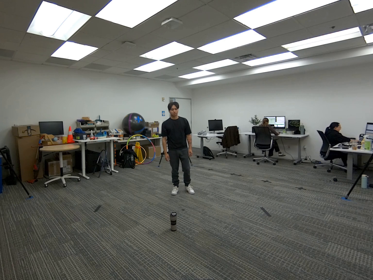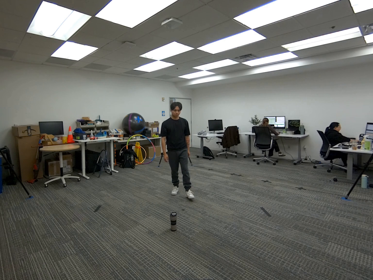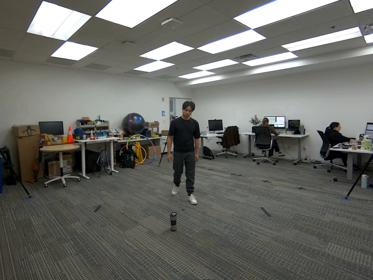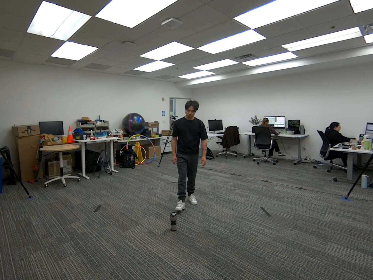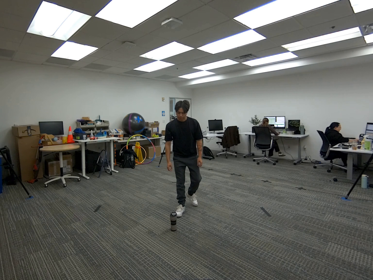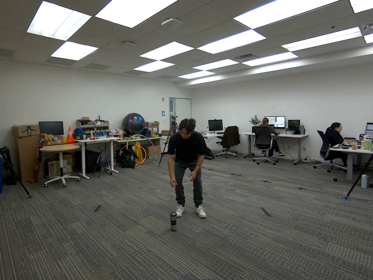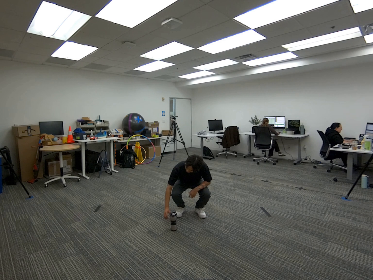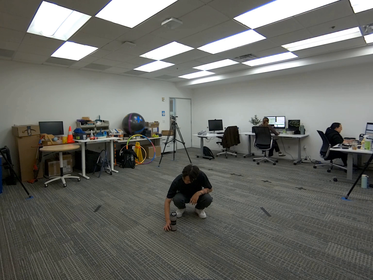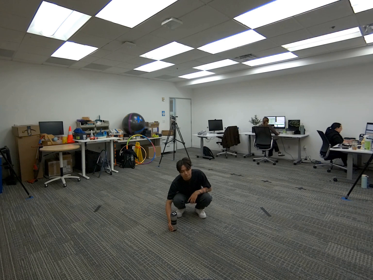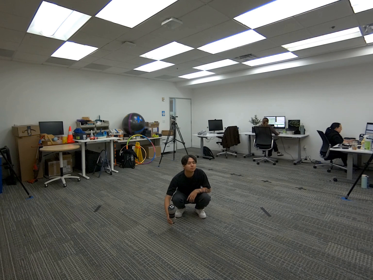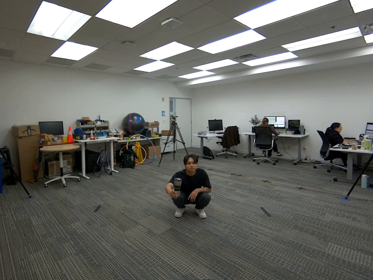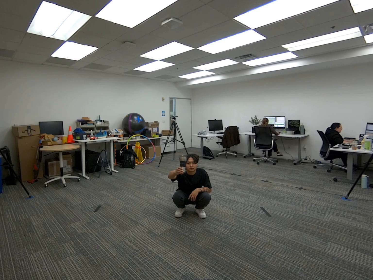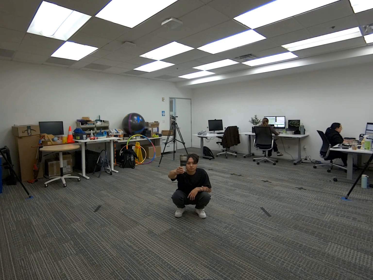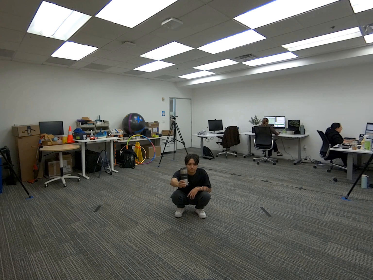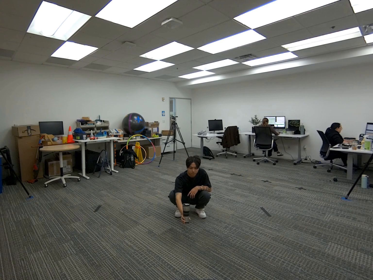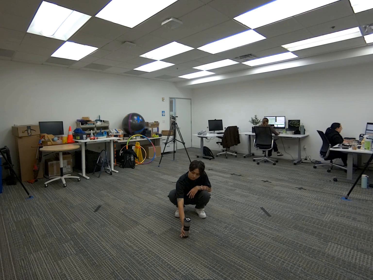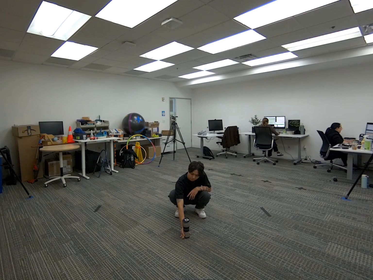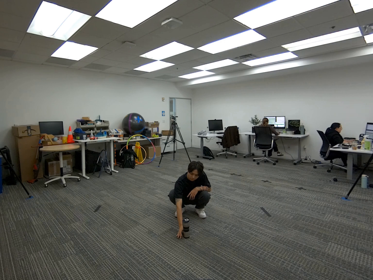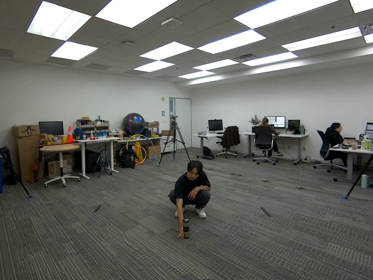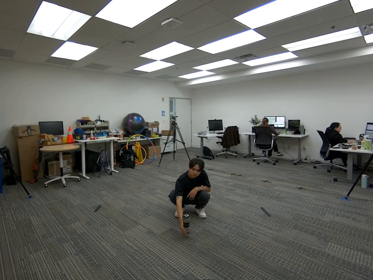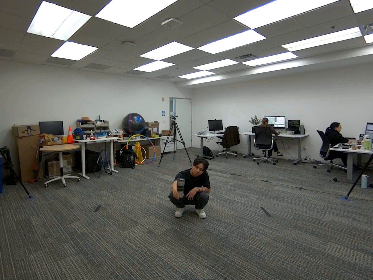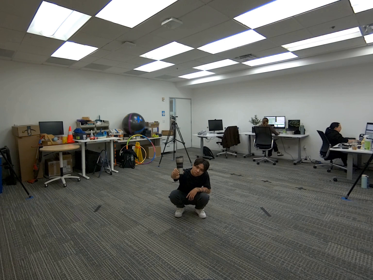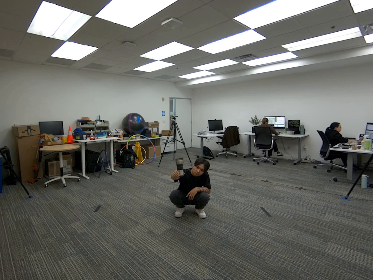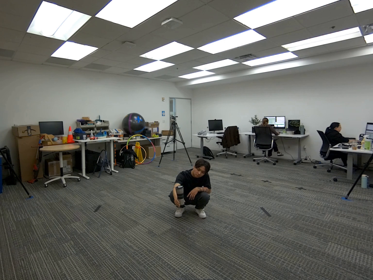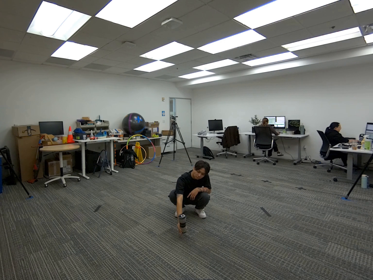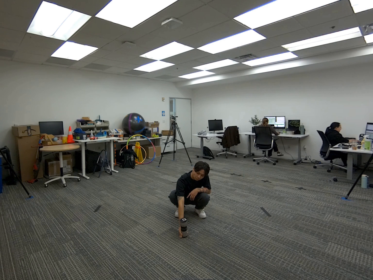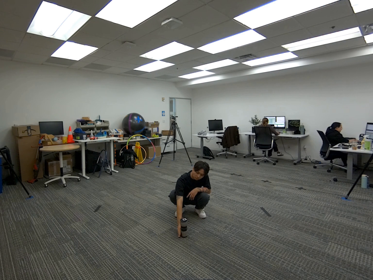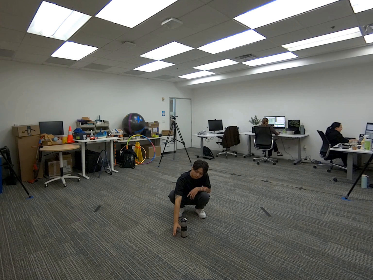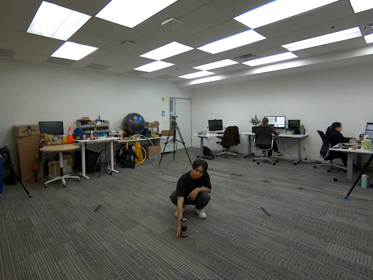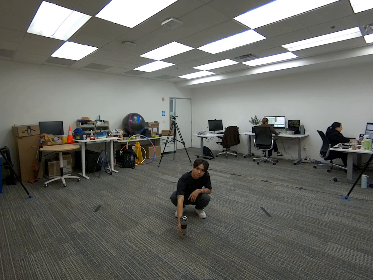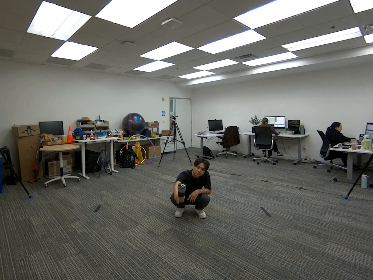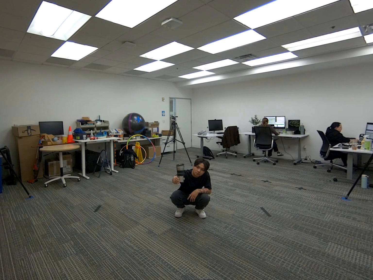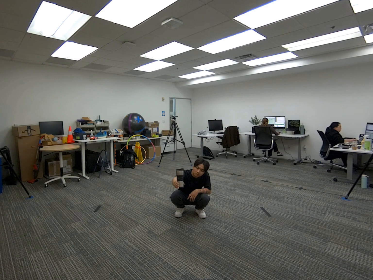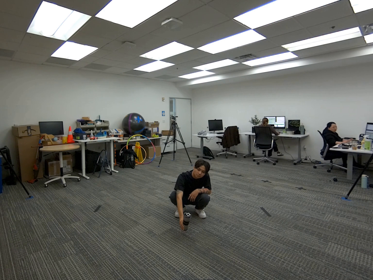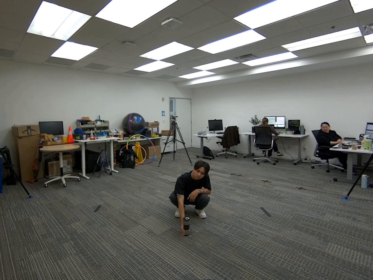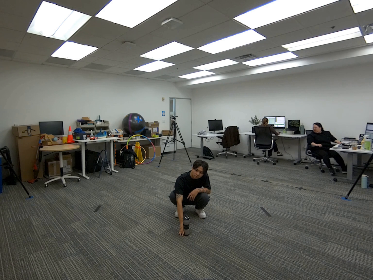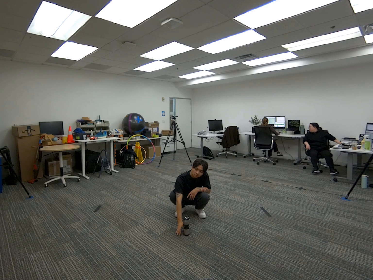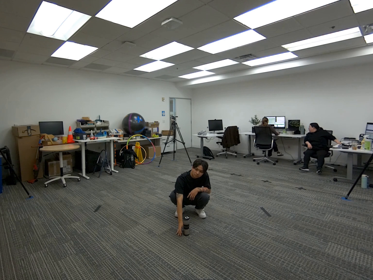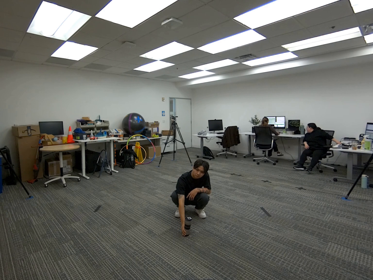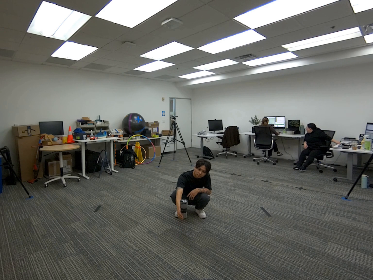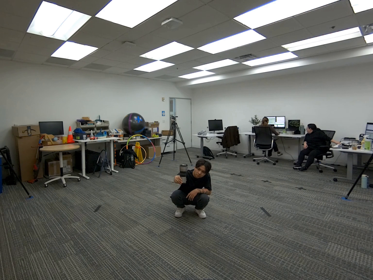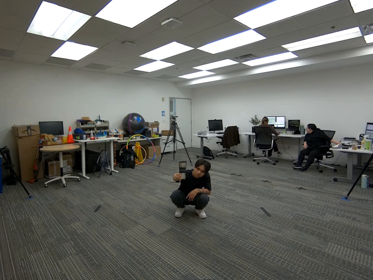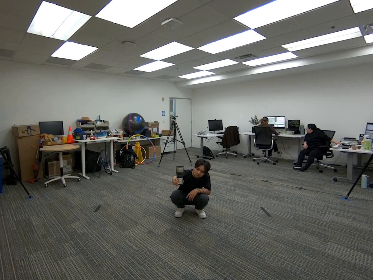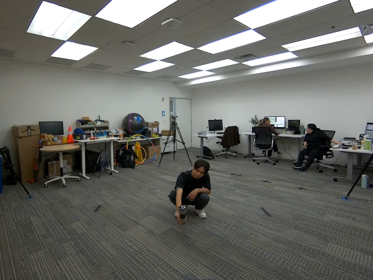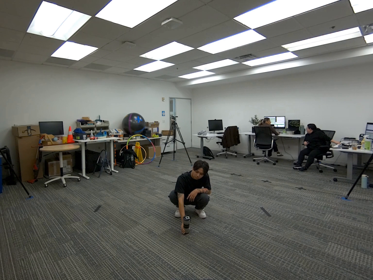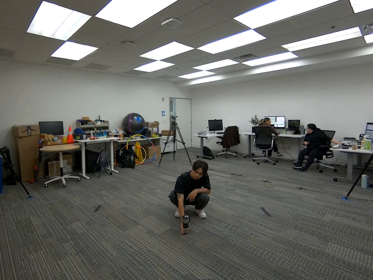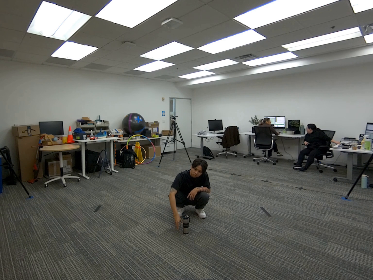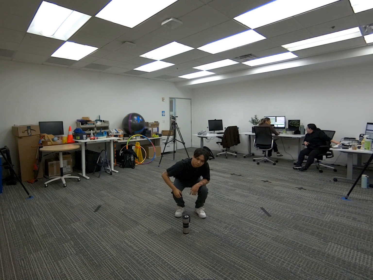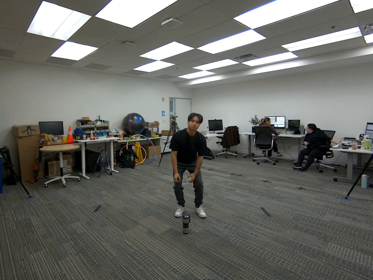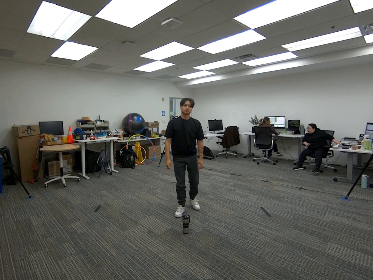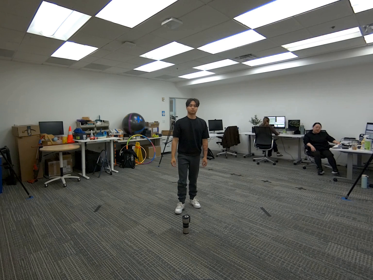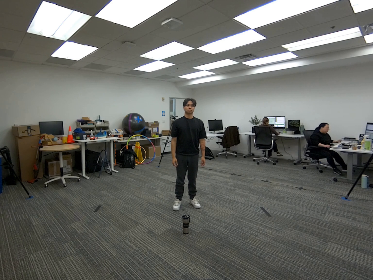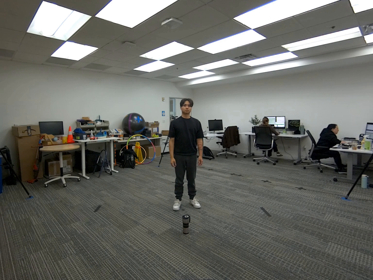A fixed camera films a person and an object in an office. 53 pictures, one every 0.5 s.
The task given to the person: Walk to the coffee mug on the ground, lift it by the base with your right hand and set it down, then repeat with your left, alternating a few times before leaving it on the ground.
